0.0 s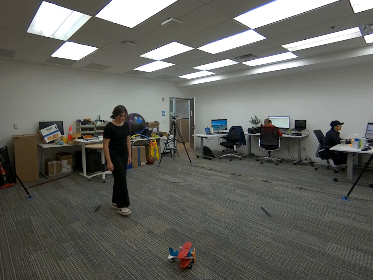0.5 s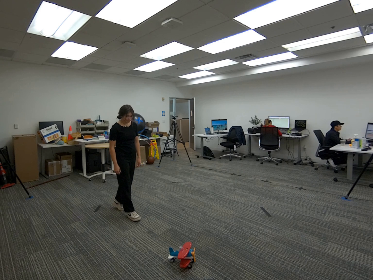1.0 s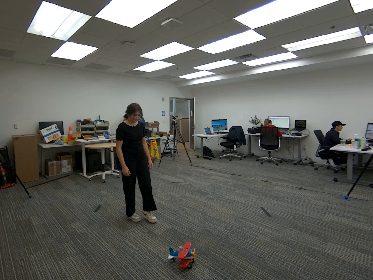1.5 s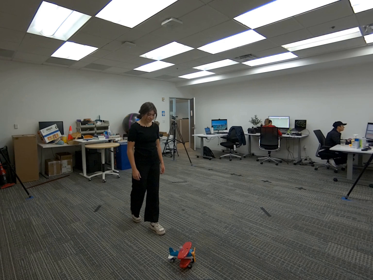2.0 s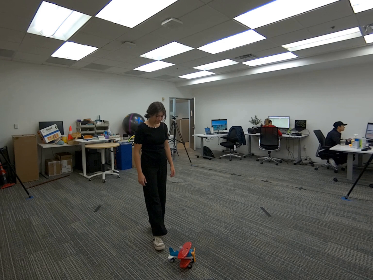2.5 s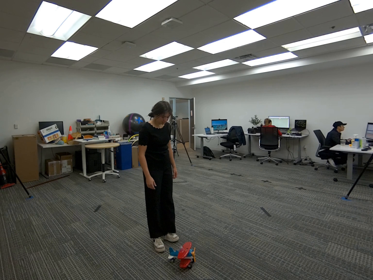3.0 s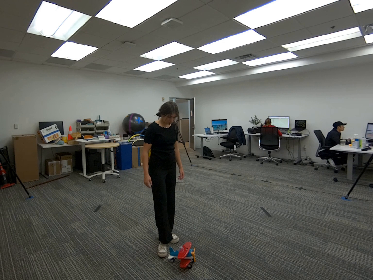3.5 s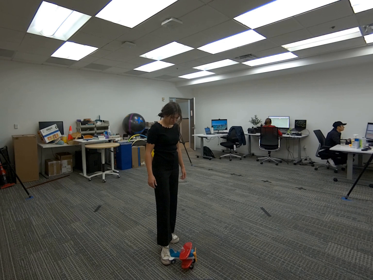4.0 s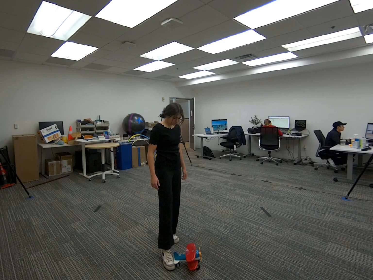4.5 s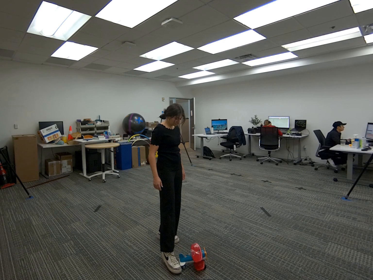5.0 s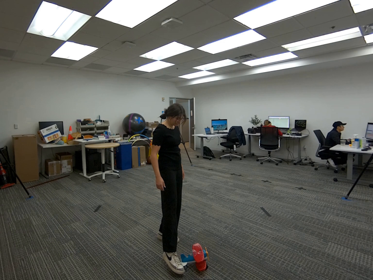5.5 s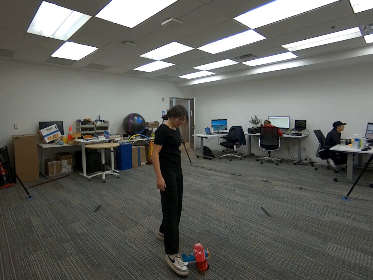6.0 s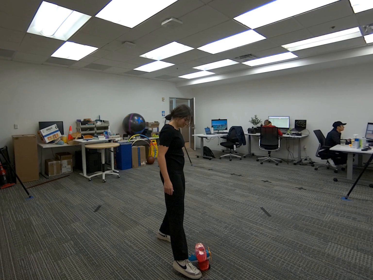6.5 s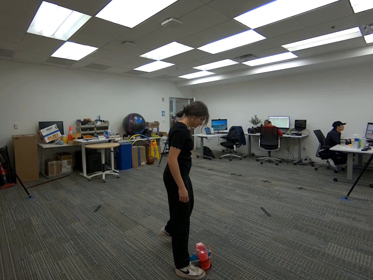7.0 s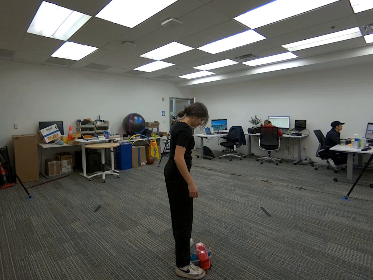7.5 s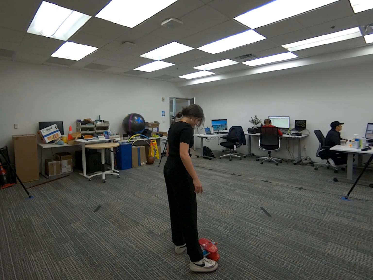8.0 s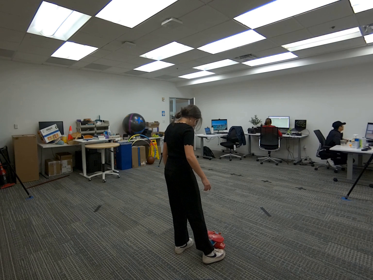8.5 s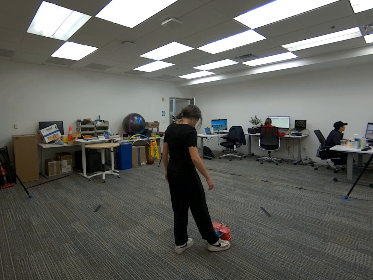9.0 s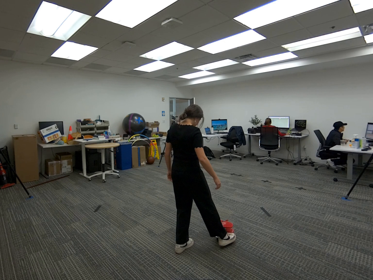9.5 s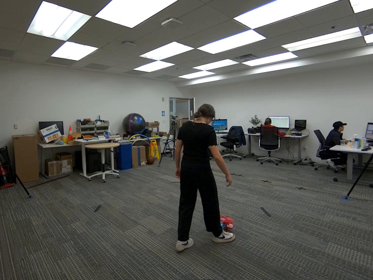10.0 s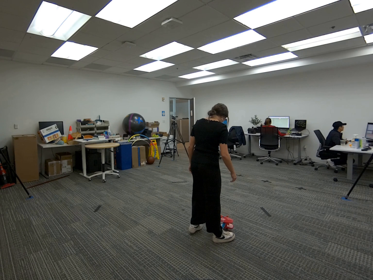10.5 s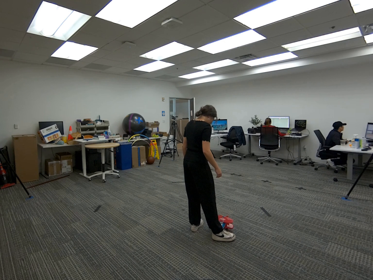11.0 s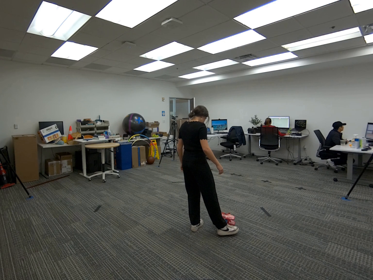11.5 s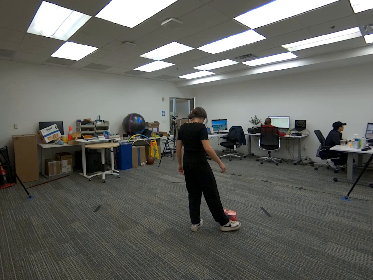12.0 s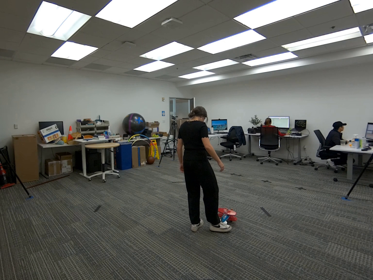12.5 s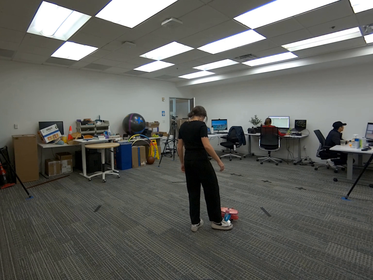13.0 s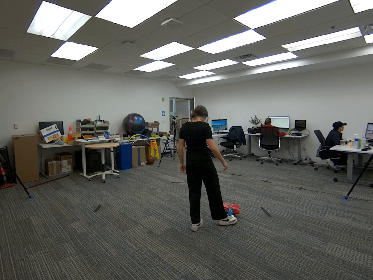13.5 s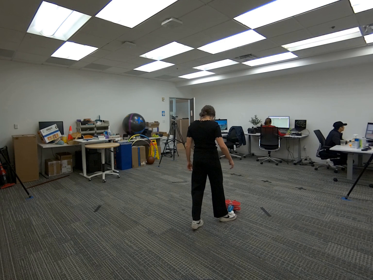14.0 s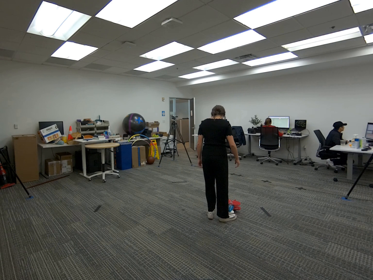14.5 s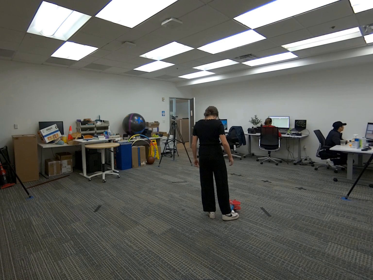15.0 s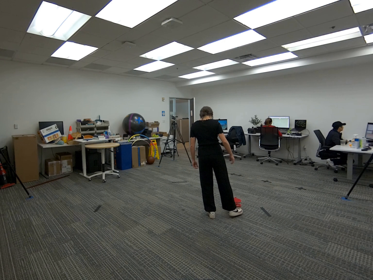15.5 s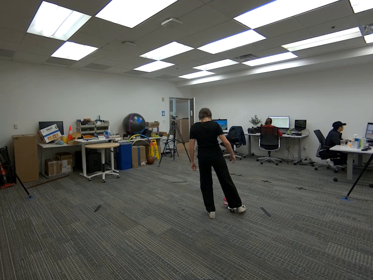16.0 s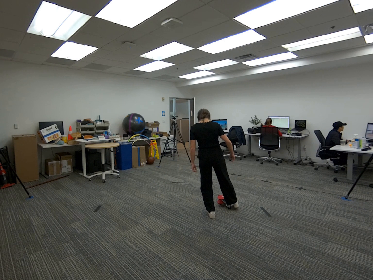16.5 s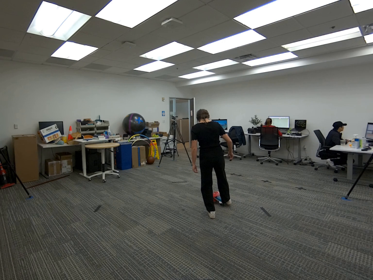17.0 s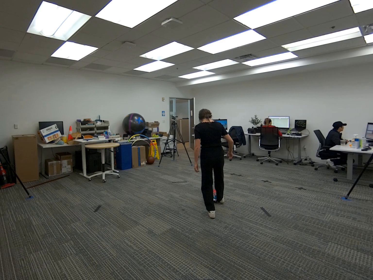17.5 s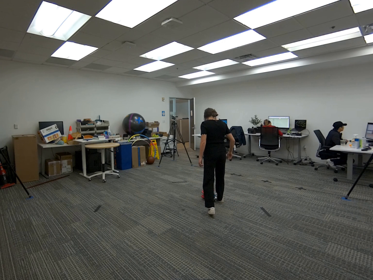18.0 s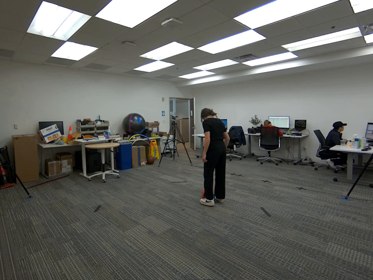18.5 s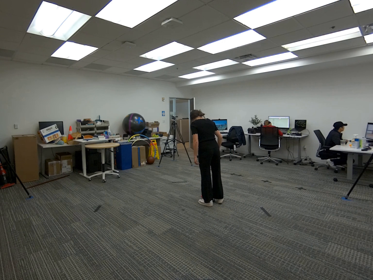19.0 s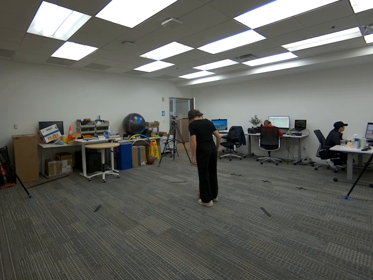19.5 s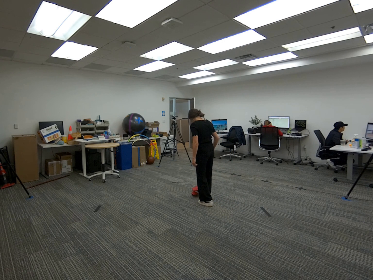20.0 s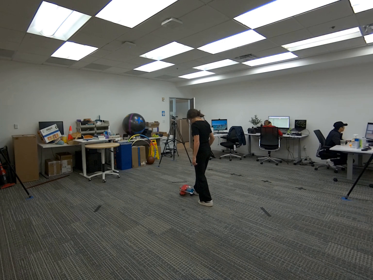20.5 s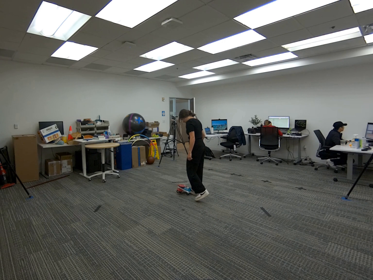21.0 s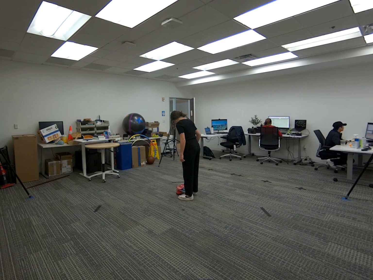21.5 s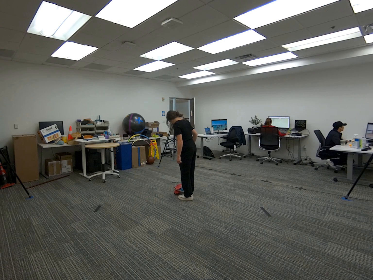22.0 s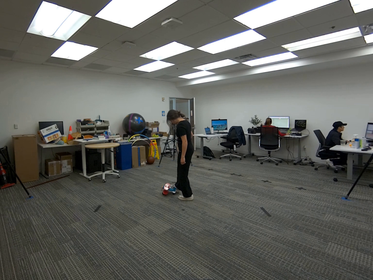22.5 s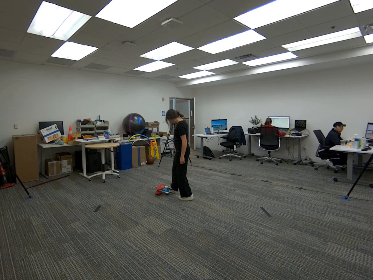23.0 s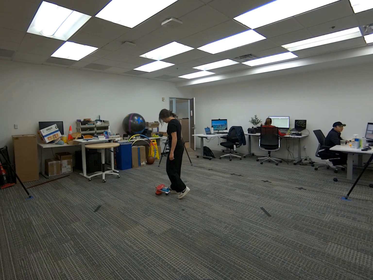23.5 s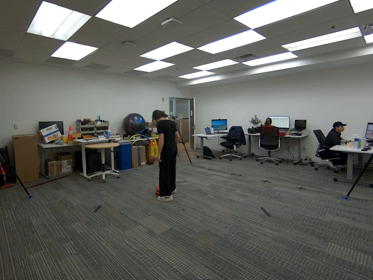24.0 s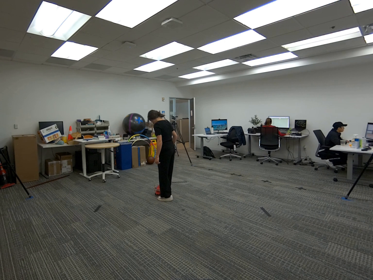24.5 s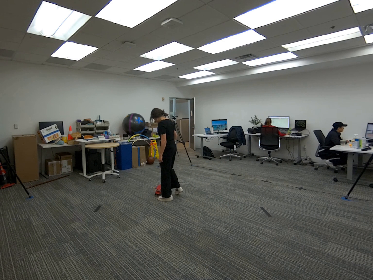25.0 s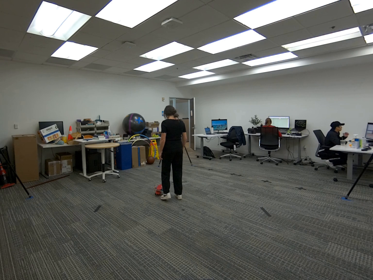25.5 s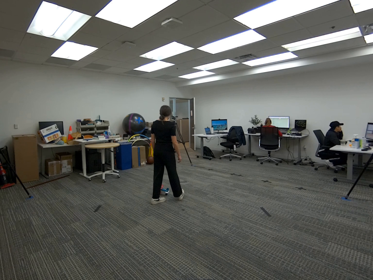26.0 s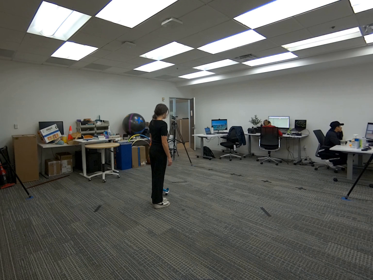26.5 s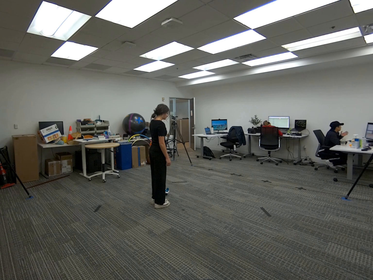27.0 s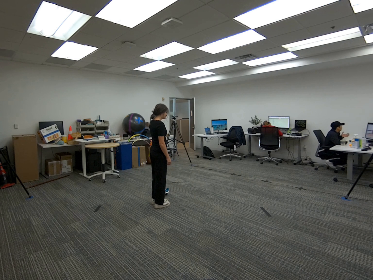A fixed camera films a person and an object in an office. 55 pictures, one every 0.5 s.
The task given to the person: Walk to the toy airplane on the ground. Use your feet to push the plane along the ground until finished.
